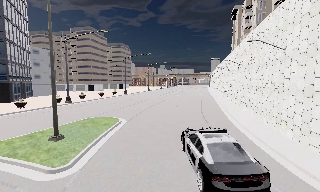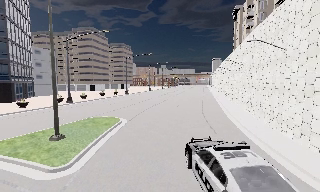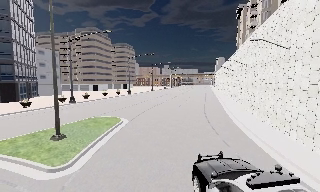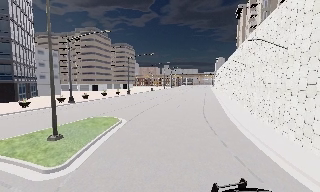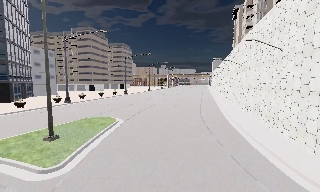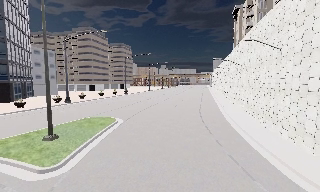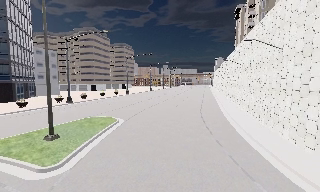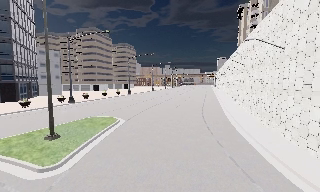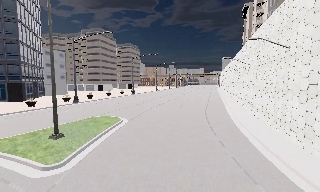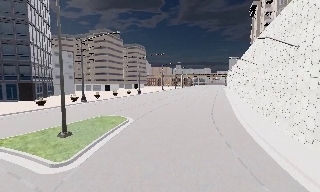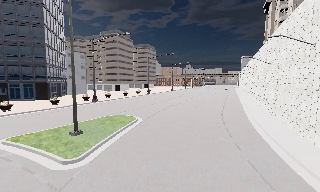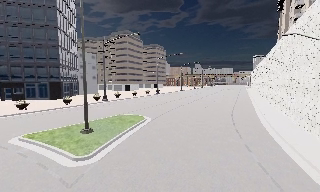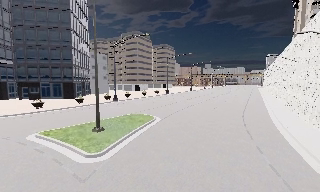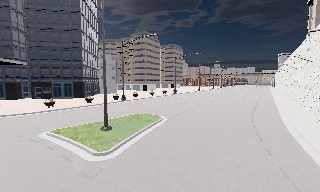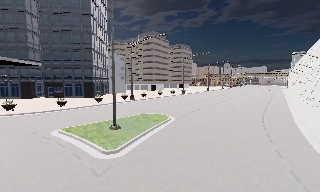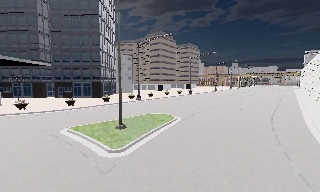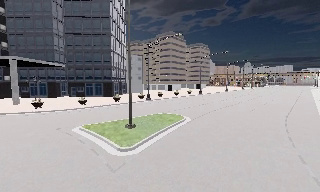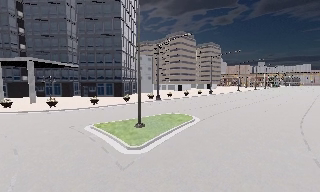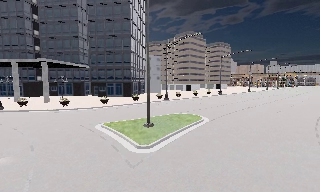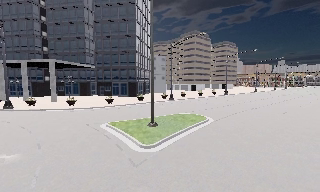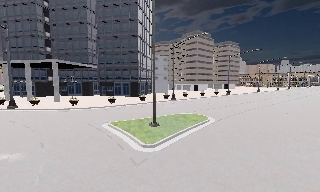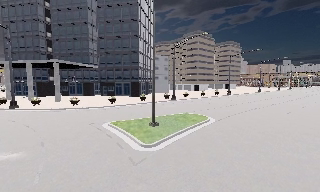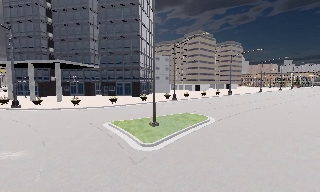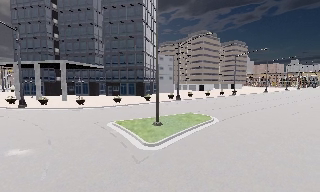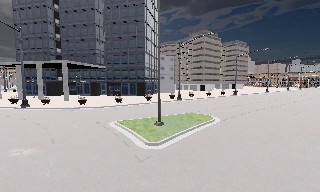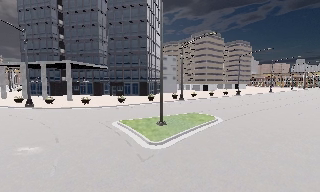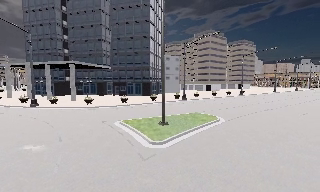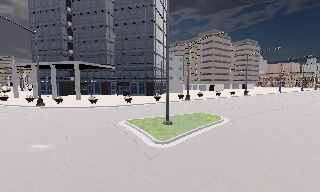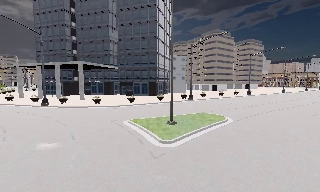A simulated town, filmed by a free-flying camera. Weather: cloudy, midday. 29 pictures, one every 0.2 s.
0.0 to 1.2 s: The camera travels to its right, about 0.5 m, so close, fixed things drift to the left.
1.2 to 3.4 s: The scene slides to the right, as the camera pans about 30 degrees to its left. It travels to its right, about 1 m.
3.4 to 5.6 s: The camera swings to its left by about 10 degrees, and the scene slides to the right. It travels backward, about 1 m, so what stands in front gets smaller.
The film runs backward here.
